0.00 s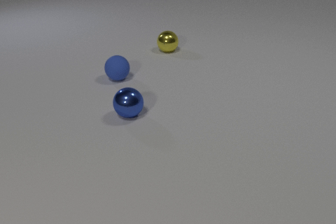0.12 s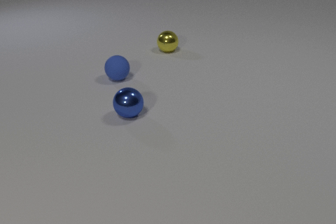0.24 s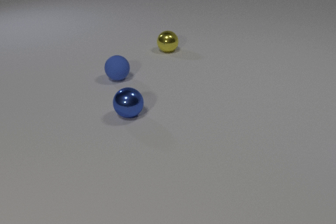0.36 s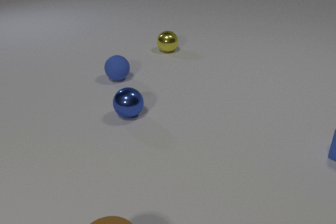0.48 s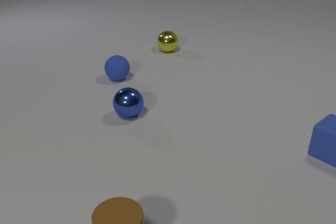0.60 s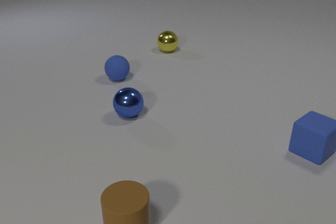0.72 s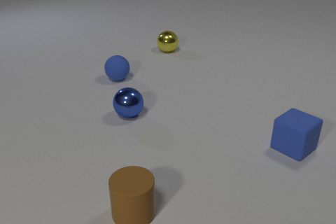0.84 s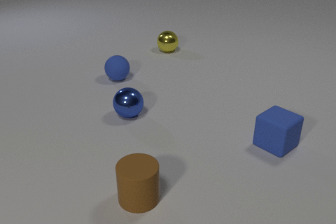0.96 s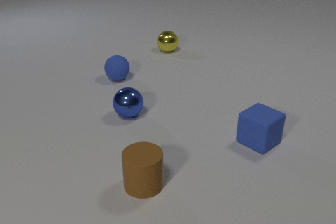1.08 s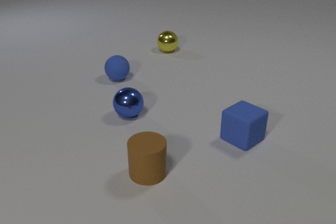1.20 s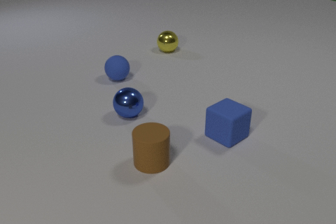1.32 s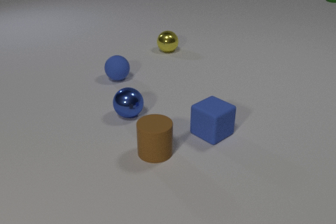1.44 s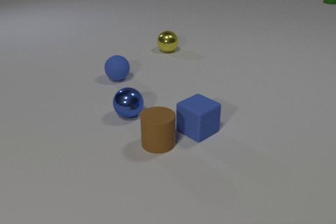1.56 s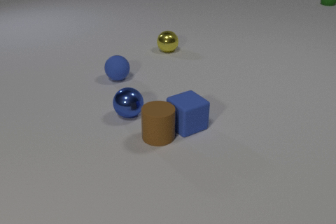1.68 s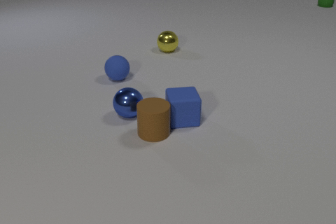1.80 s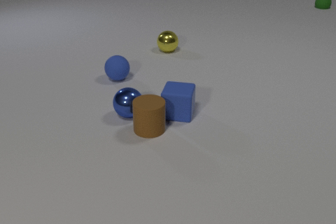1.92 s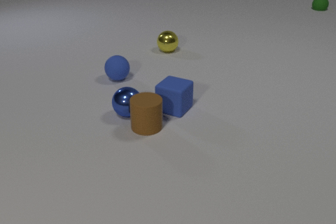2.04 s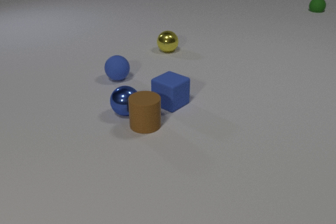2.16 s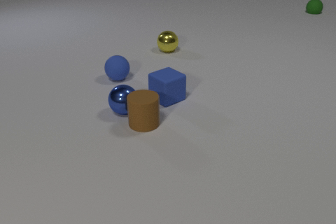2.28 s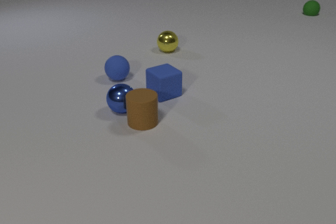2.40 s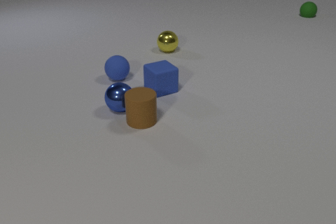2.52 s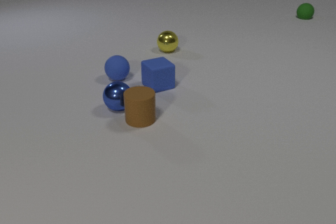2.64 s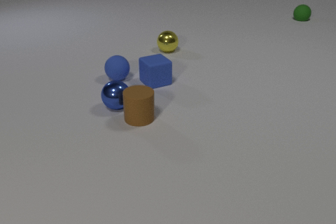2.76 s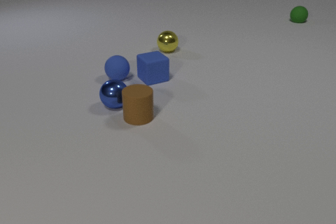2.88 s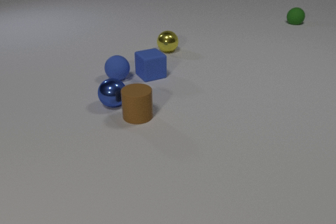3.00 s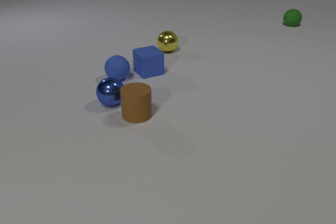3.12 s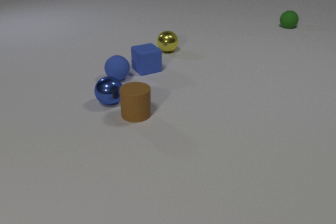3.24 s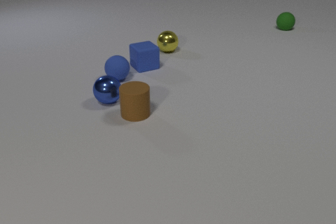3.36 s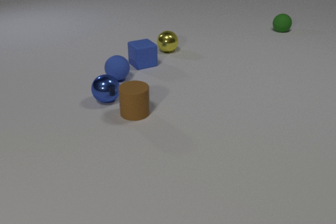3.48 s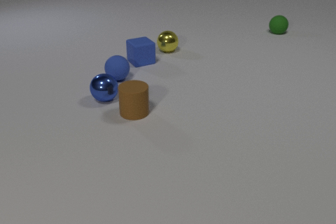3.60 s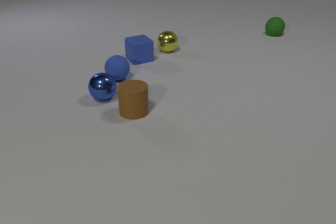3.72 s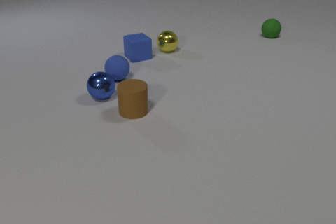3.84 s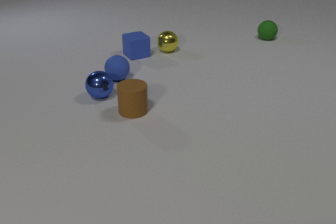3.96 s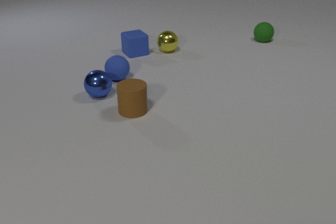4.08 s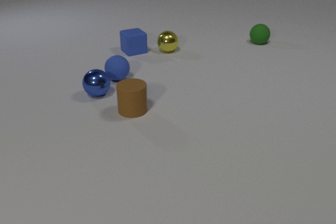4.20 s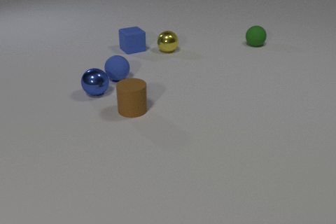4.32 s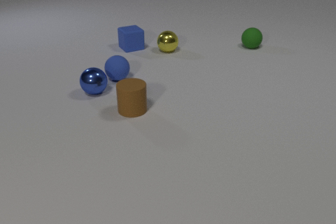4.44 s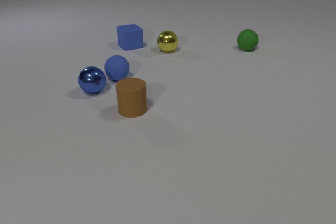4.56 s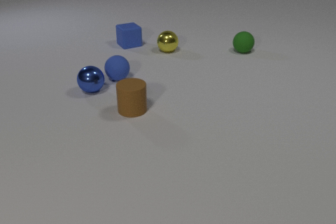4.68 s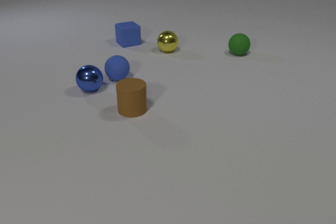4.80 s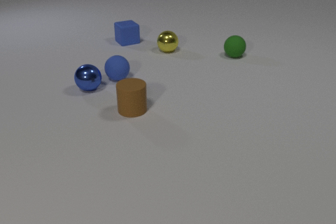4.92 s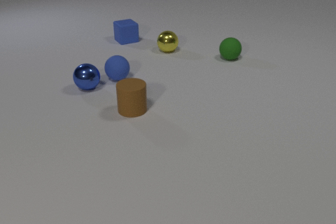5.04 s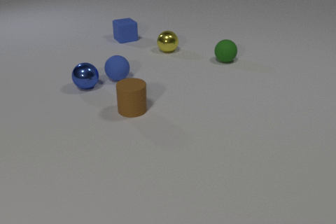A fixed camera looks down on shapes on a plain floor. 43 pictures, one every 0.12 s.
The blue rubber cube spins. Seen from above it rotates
clockwise.
The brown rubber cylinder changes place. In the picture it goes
away from the camera.
0.00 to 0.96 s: The brown rubber cylinder comes in at the bottom edge, slides away from the camera. The blue rubber cube comes in at the right edge, slides to the left.
0.96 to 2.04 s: The brown rubber cylinder slides away from the camera. The blue rubber cube slides to the left and away from the camera, spins so that its near face slides to the left, clockwise seen from above. The green rubber sphere comes in at the top edge, rolls toward the camera. The brown rubber cylinder and the blue rubber cube collide. The brown rubber cylinder and the blue metal sphere collide.
2.04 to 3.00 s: The brown rubber cylinder slides away from the camera and to the left. The blue rubber cube slides away from the camera, spins clockwise seen from above by about 15 degrees, its near face sliding to the left. The blue metal sphere rolls away from the camera and to the left. The green rubber sphere rolls toward the camera.
3.00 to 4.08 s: The brown rubber cylinder slides away from the camera. The blue rubber cube slides away from the camera. The blue metal sphere rolls away from the camera and to the left. The green rubber sphere rolls toward the camera and to the left.
4.08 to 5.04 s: The blue rubber cube slides away from the camera. The blue metal sphere rolls away from the camera and to the left. The green rubber sphere rolls toward the camera and to the left.
How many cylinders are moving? 1.
What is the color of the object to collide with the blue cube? brown.
How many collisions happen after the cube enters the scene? 2.
